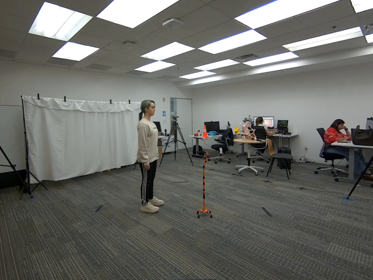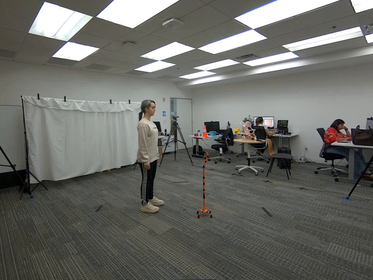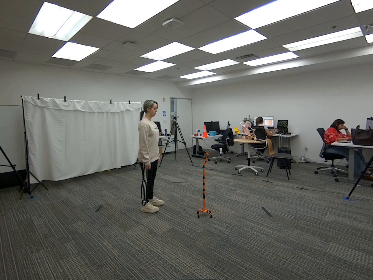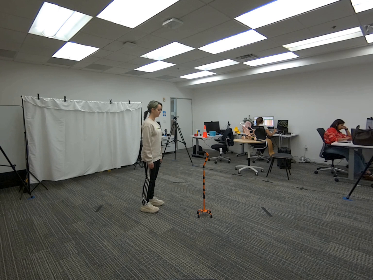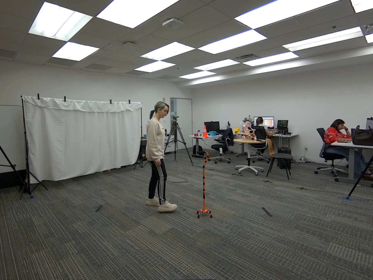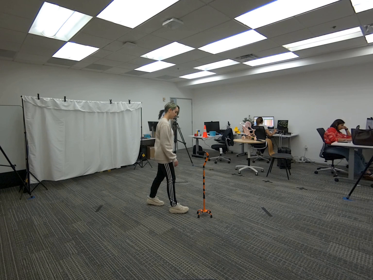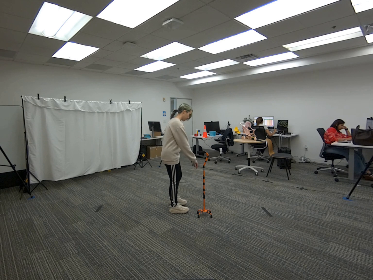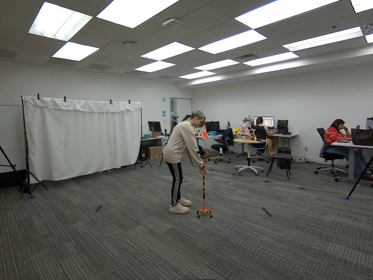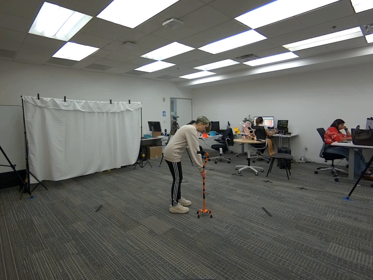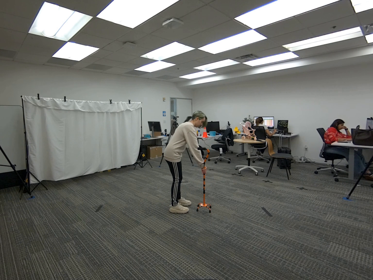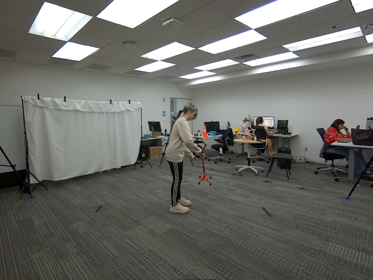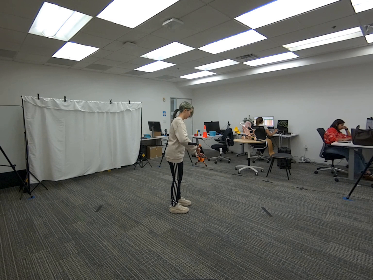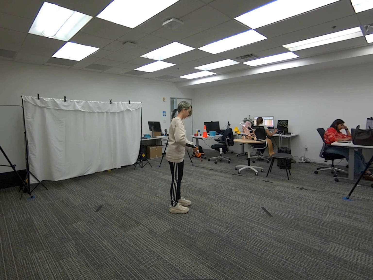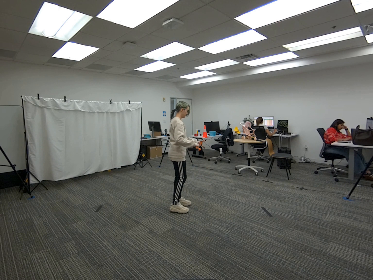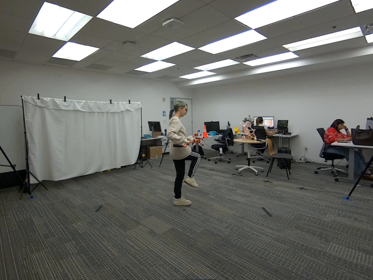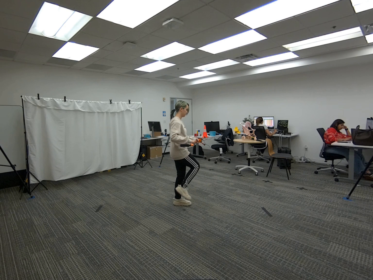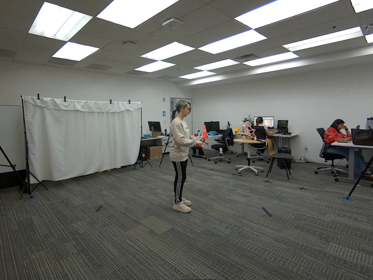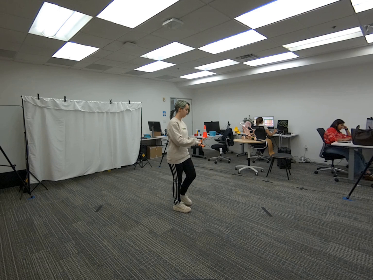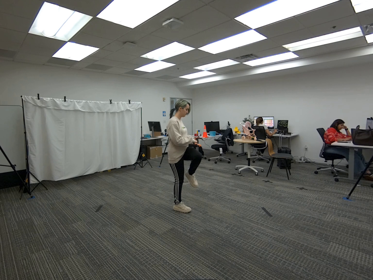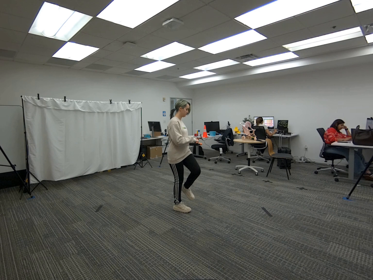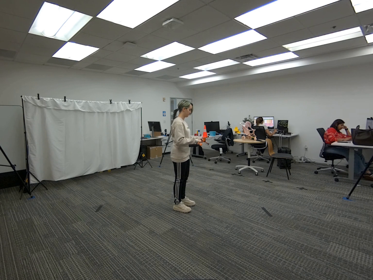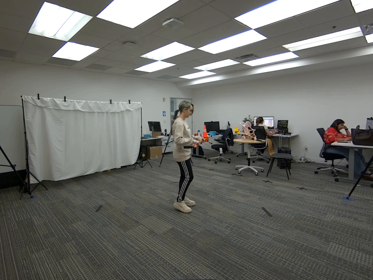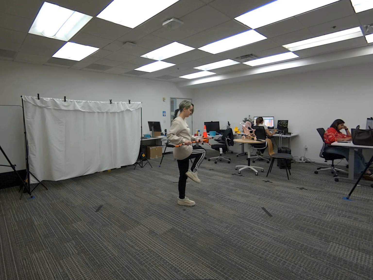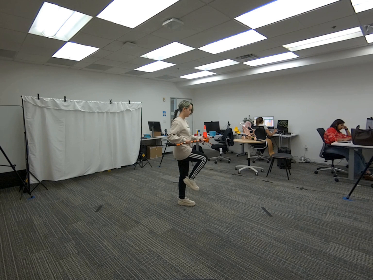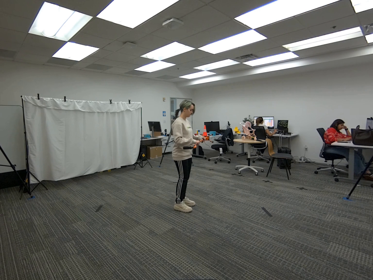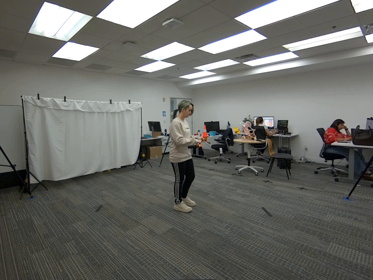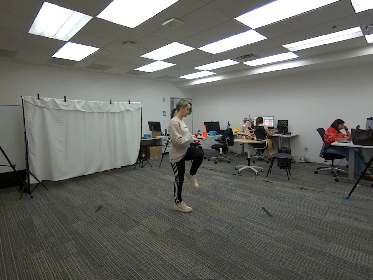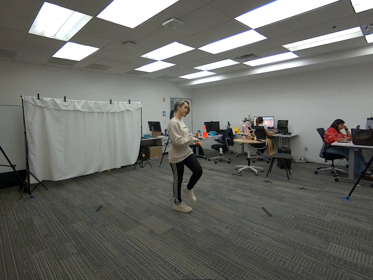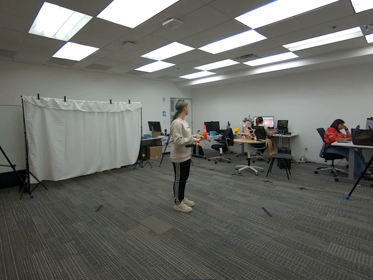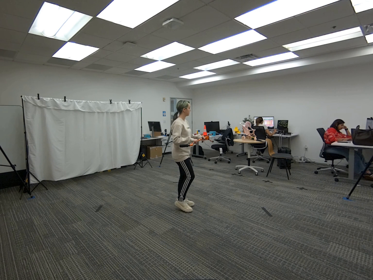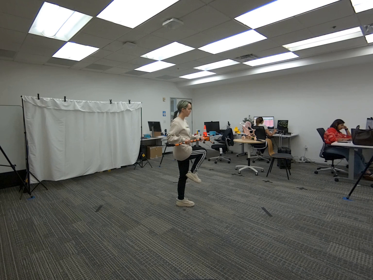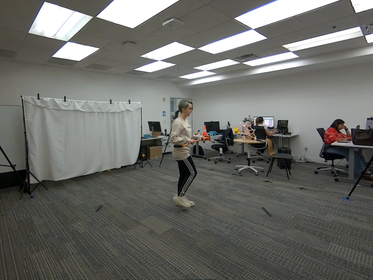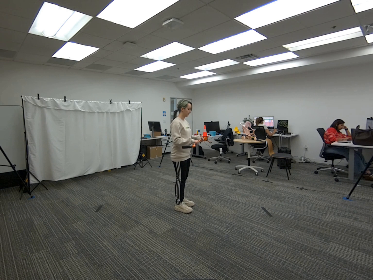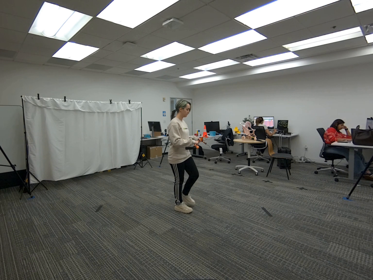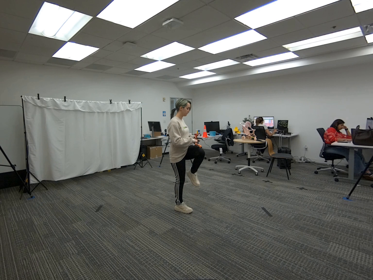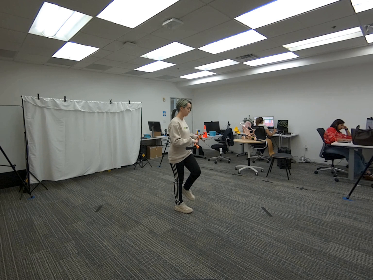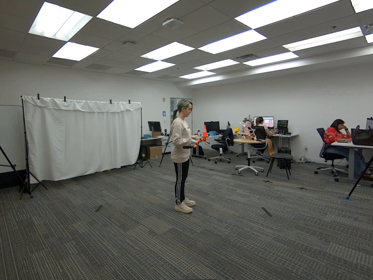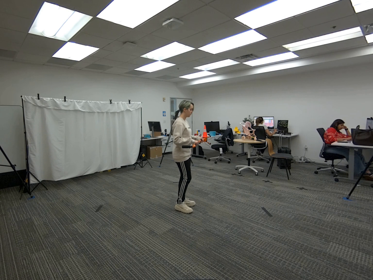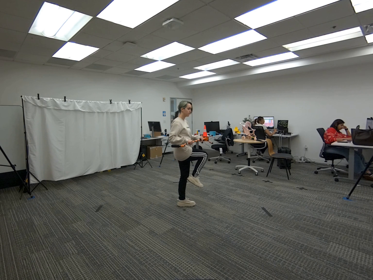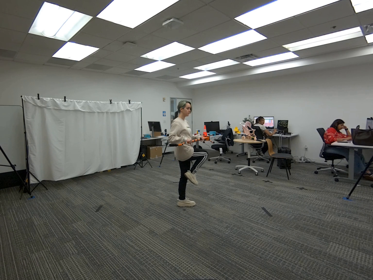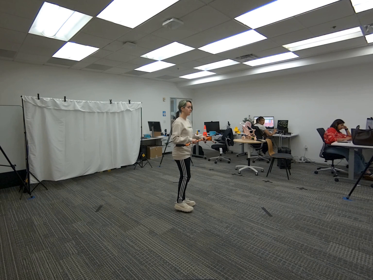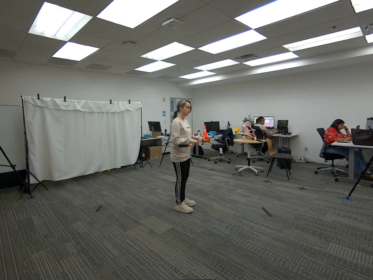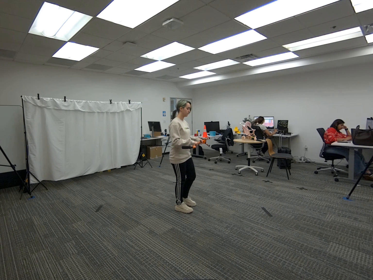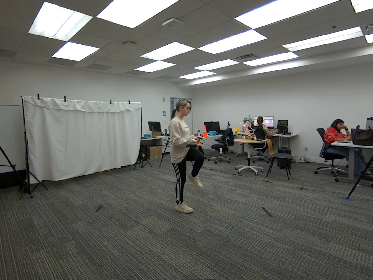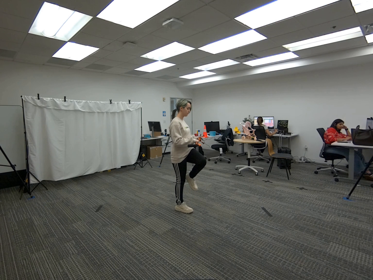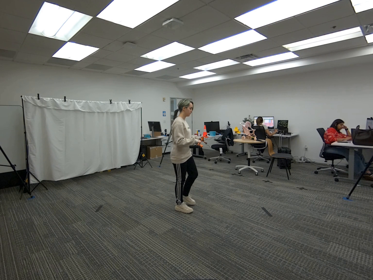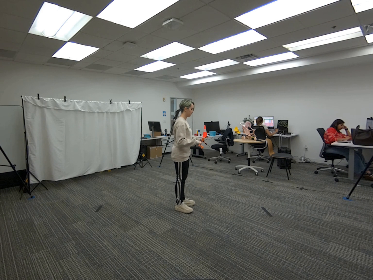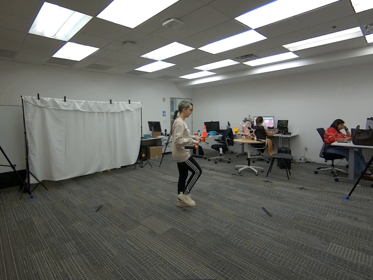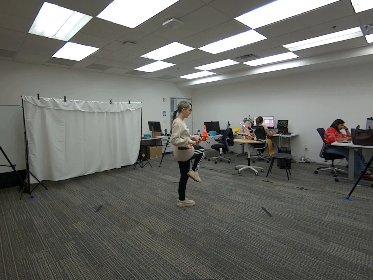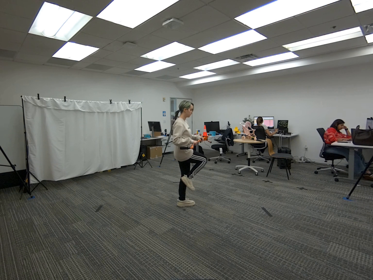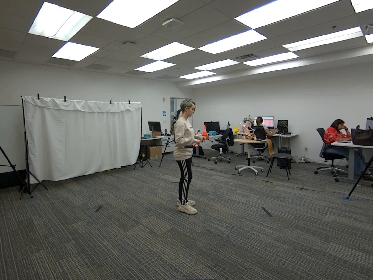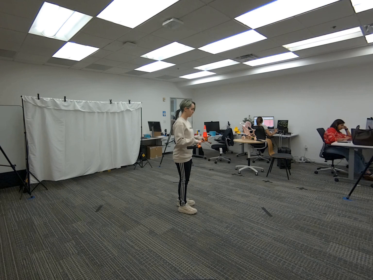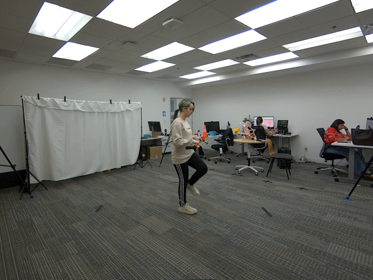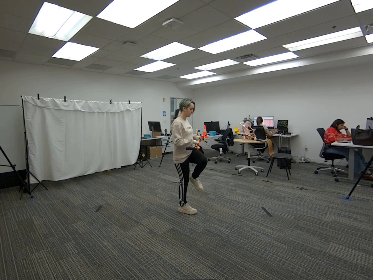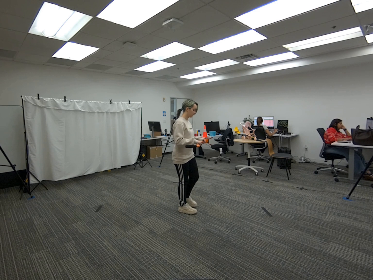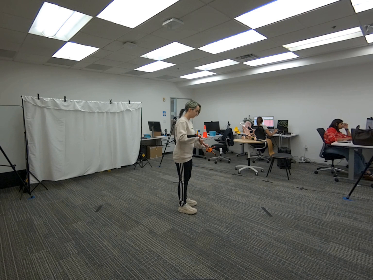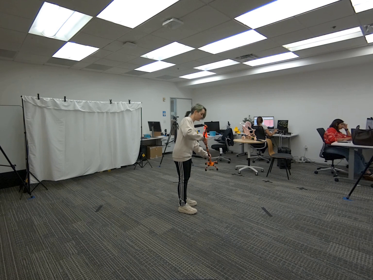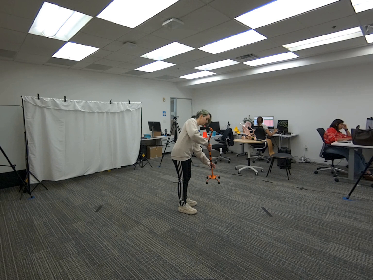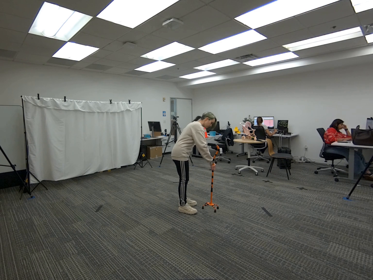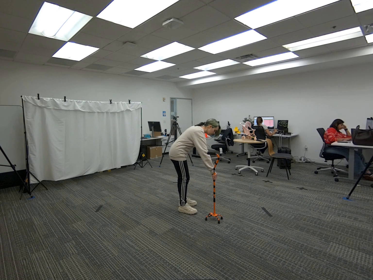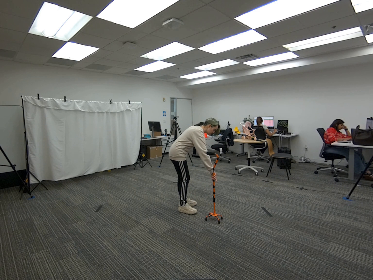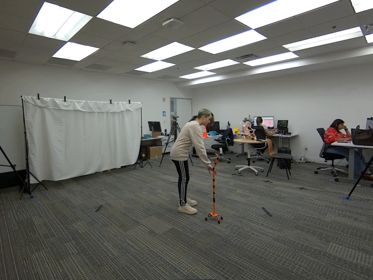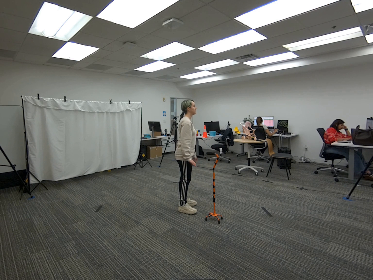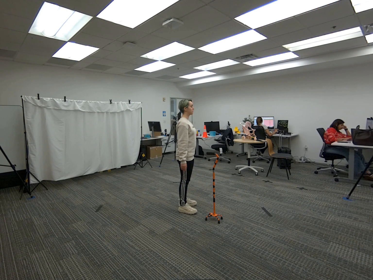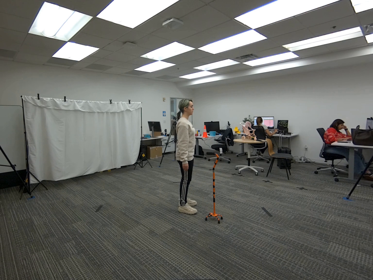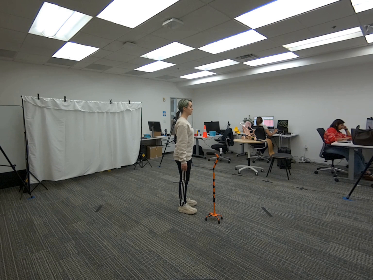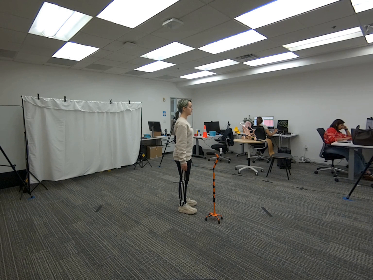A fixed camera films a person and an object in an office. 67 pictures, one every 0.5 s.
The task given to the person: Walk over to the cane and hold the cane as you proceed to dance holding the cane in your hand or hands within the bounding area. Place the cane on the floor when complete.
